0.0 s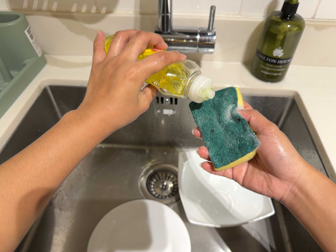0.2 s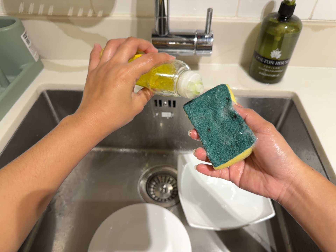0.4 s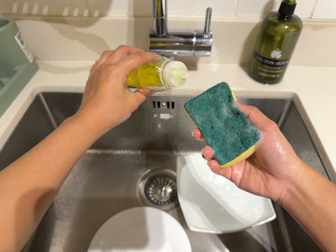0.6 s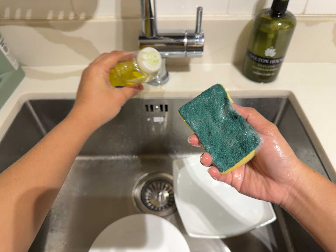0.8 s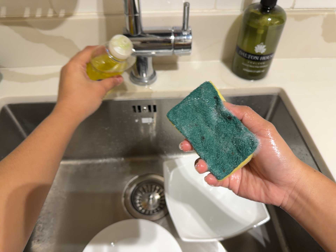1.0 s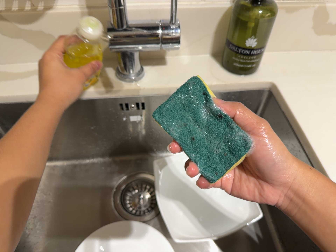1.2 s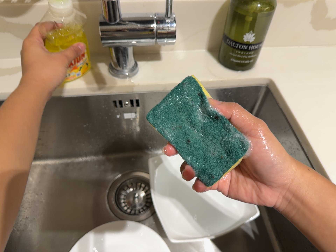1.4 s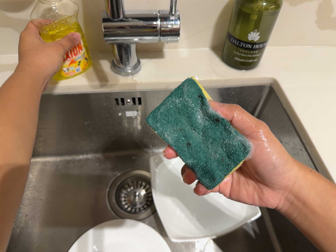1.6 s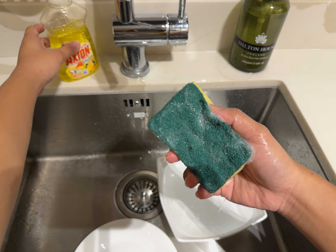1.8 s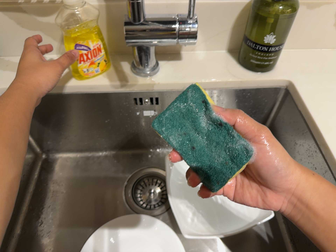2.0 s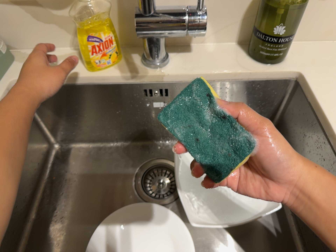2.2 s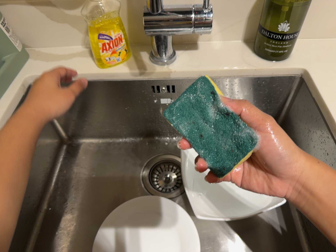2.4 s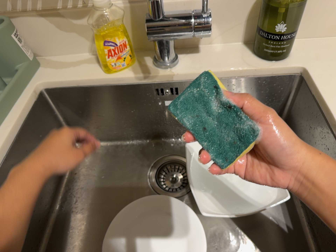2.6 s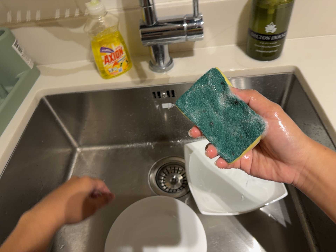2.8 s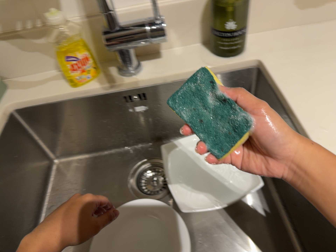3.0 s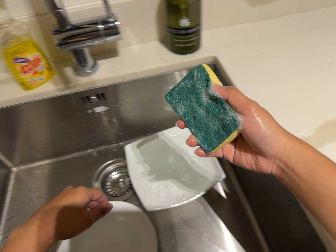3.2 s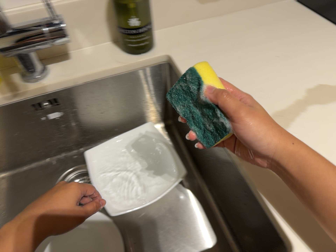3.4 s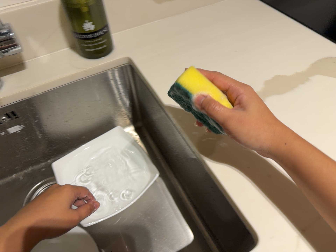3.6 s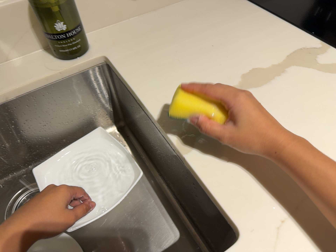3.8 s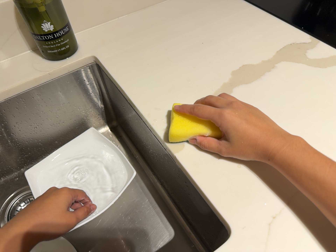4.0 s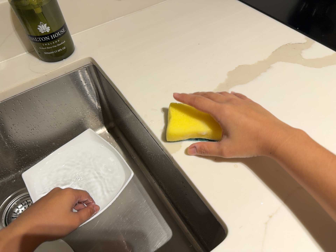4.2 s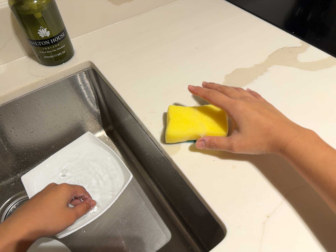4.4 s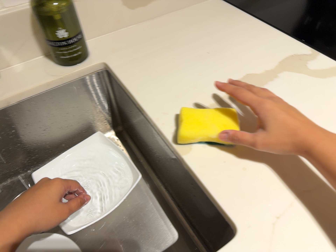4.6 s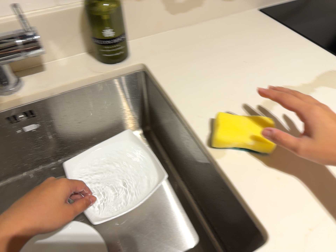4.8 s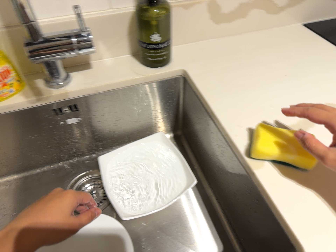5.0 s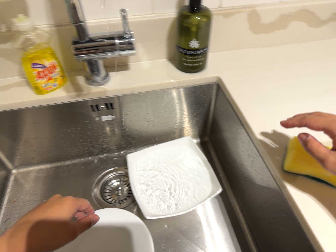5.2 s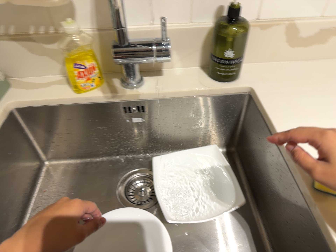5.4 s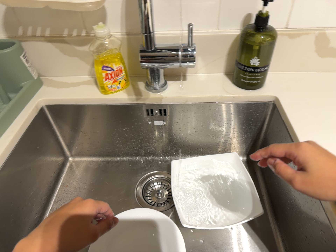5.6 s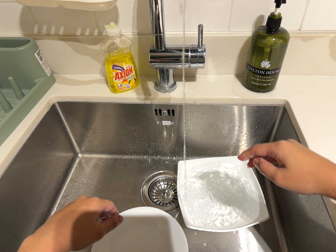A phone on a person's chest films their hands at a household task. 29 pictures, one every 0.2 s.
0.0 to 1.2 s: The camera travels forward and toward the top of its view, about 9 cm, so what stands in front looms larger.
1.2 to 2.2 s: The camera shifts only a little, or ends up much as it began.
2.2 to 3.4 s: The camera pans to its right by about 20 degrees. It travels to its right, about 12 cm, so close, fixed things drift to the left. It rolls about its line of sight by about 20 degrees, and the scene rotates counterclockwise.
3.4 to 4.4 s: The camera shifts only a little, or ends up much as it began.
4.4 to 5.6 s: The camera swings to its left by about 25 degrees, and the scene slides to the right. It travels to its left, about 10 cm, so close, fixed things drift to the right. It rolls about its line of sight by about 25 degrees, and the scene rotates clockwise.
The film runs backward here.
